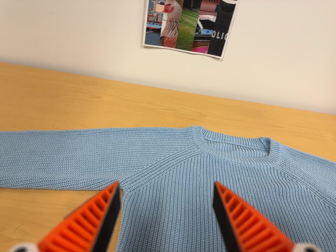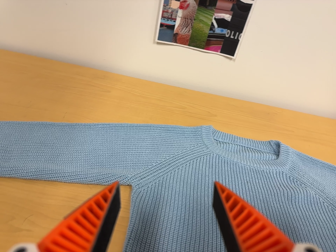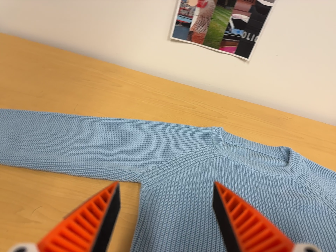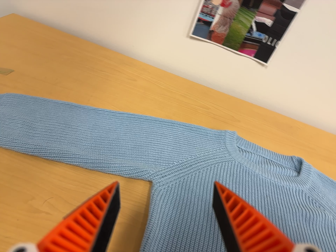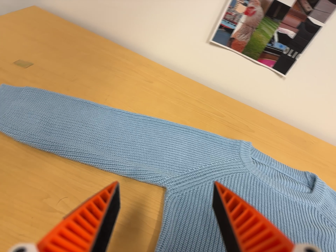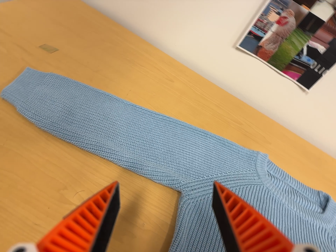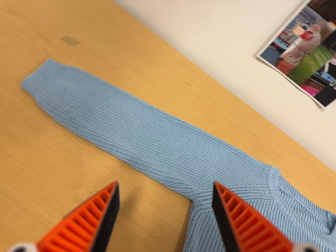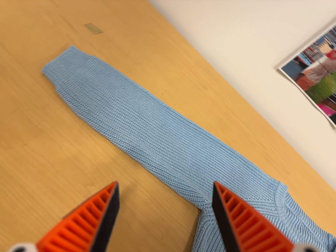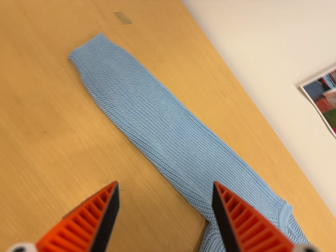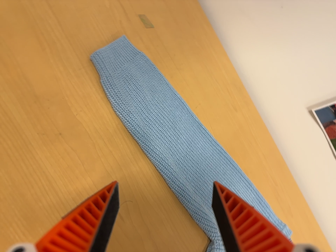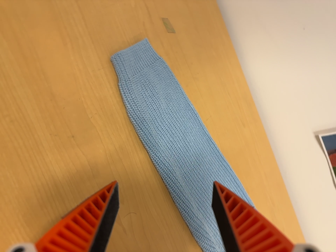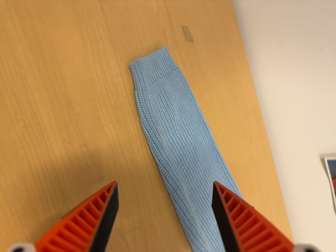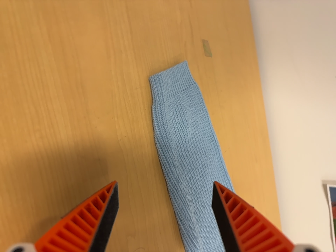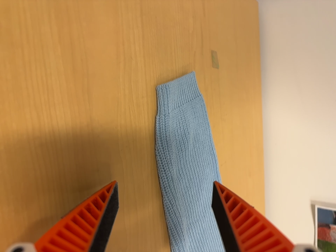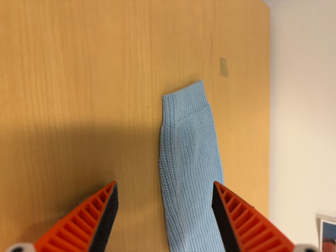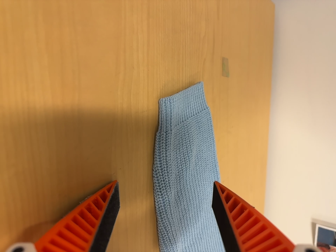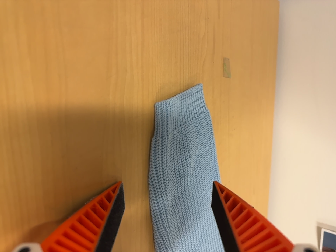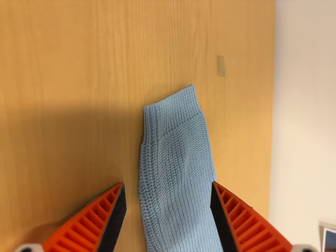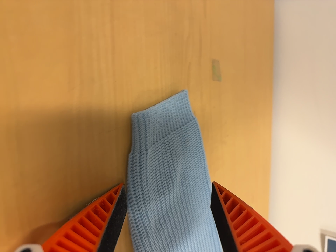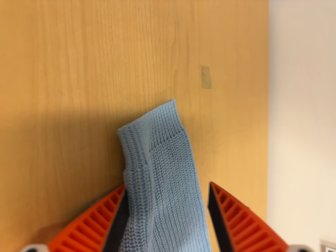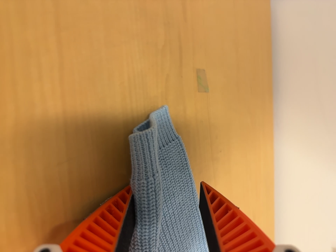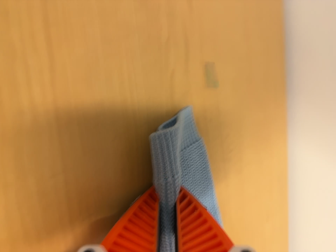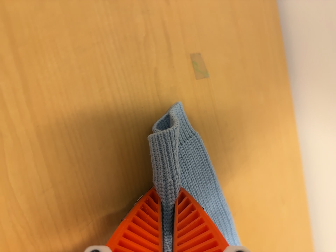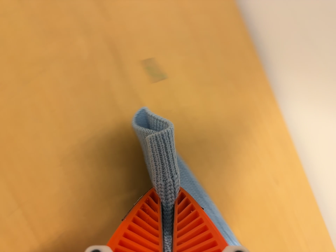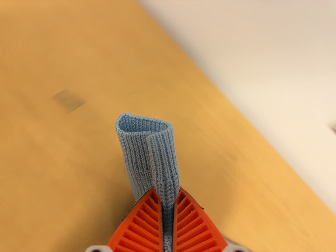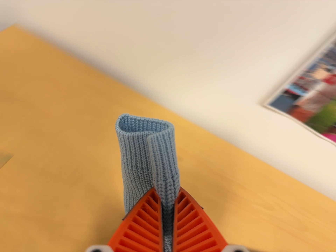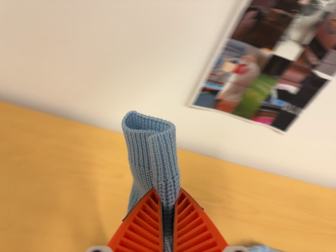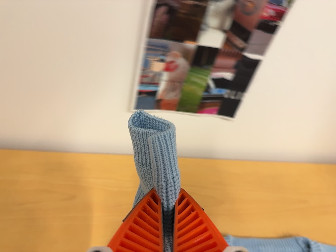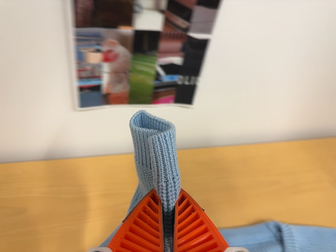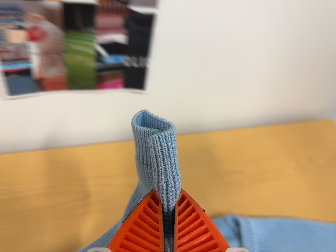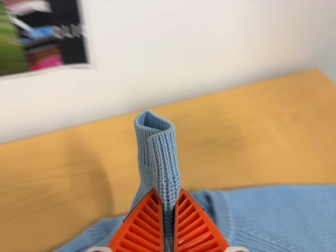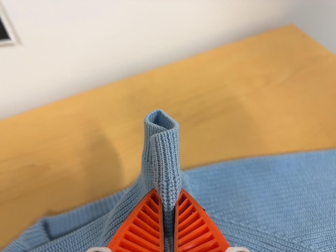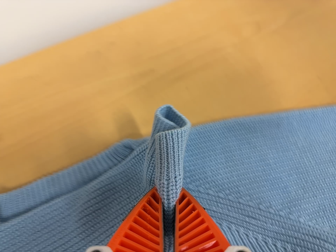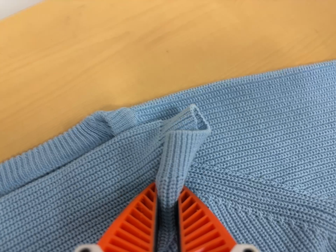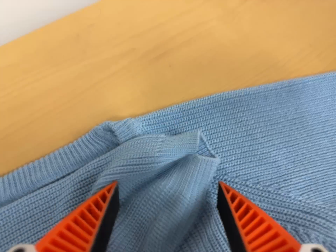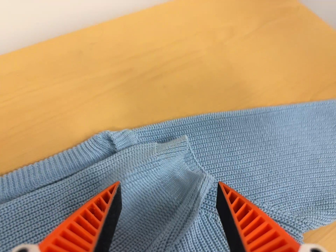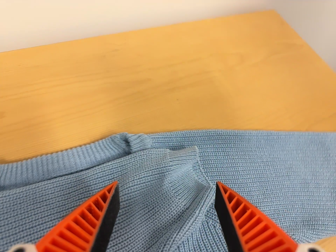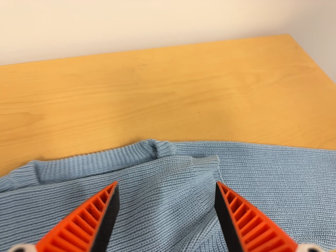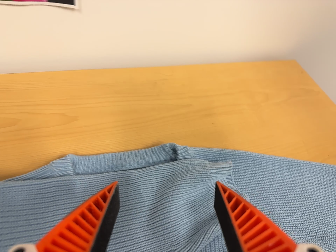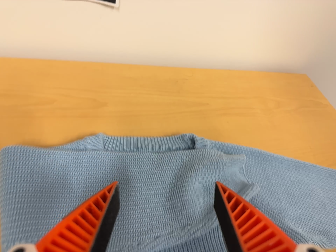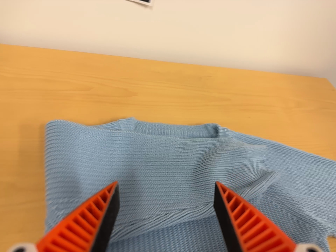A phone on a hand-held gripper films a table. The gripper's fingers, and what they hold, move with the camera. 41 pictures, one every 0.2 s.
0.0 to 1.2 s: The camera travels to its left, about 14 cm, so close, fixed things drift to the right. It rolls about its line of sight by about 30 degrees, and the scene rotates clockwise.
1.2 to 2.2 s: The camera travels to its left and toward the top of its view, about 16 cm, so close, fixed things drift to the right. It rolls about its line of sight by about 35 degrees, and the scene rotates clockwise.
2.2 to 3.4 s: The camera travels toward the top of its view and forward, about 10 cm, so close, fixed things drift downward. It rolls about its line of sight by about 15 degrees, and the scene rotates clockwise.
3.4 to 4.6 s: The camera pans to its left by about 10 degrees. It travels to its right and forward, about 14 cm. It rolls about its line of sight by about 20 degrees, and the scene rotates counterclockwise.
4.6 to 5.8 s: The camera swings to its right by about 15 degrees, and the scene slides to the left. It travels to its right, about 40 cm, so close, fixed things drift to the left. It rolls about its line of sight by about 70 degrees, and the scene rotates counterclockwise.
5.8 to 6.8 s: The camera travels to its right and forward, about 26 cm, so close, fixed things drift to the left. Its aim tips toward the bottom of its view by about 20 degrees, and the scene shifts upward. It rolls about its line of sight by about 20 degrees, and the scene rotates counterclockwise.
6.8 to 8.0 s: The camera travels backward, to its left and toward the bottom of its view, about 26 cm, so what stands in front gets smaller. Its aim tips toward the top of its view by about 20 degrees. It rolls about its line of sight by about 25 degrees, and the scene rotates clockwise.
The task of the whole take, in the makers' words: left arm across.
The film runs forward here.
